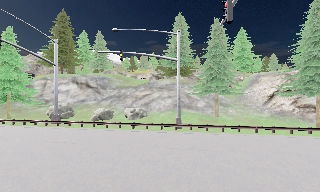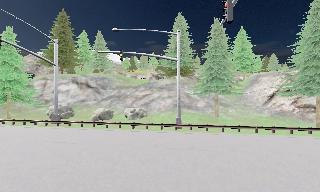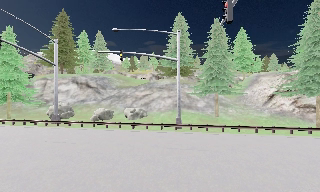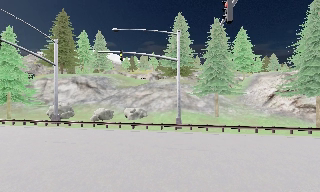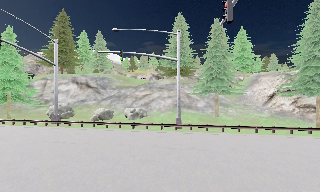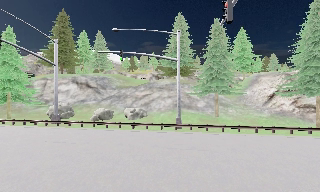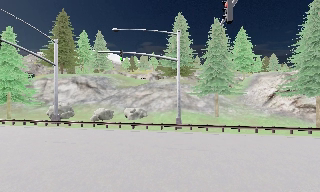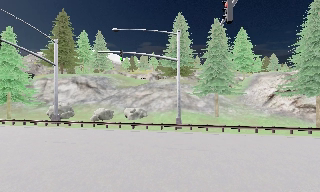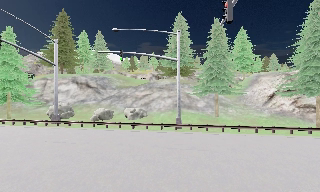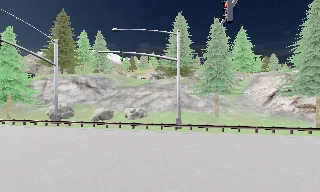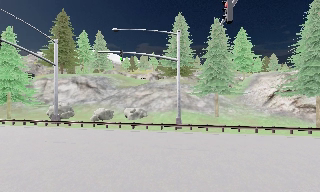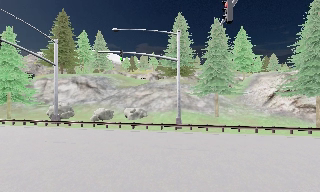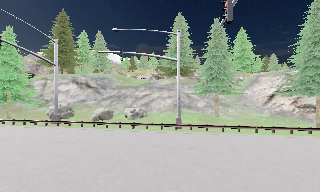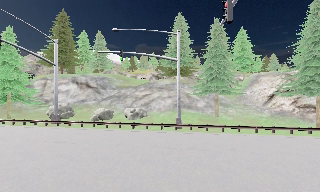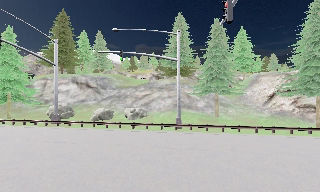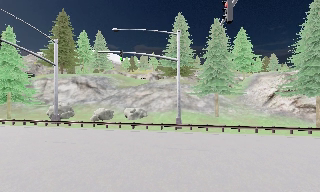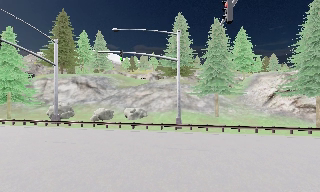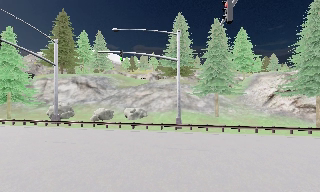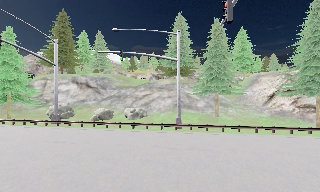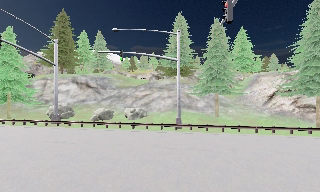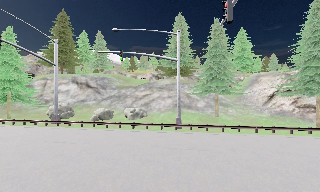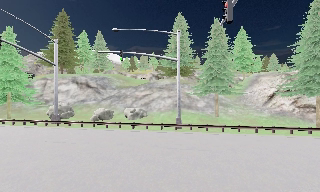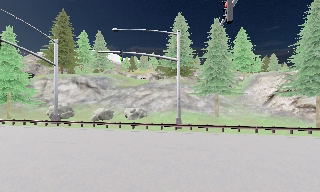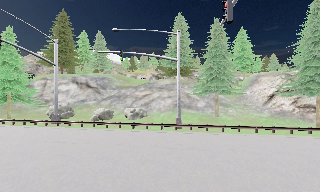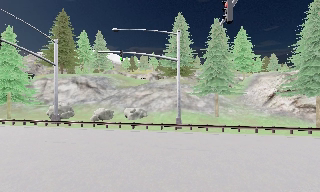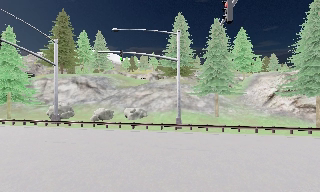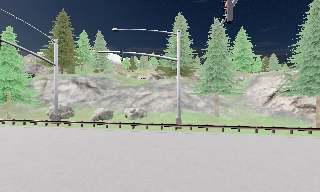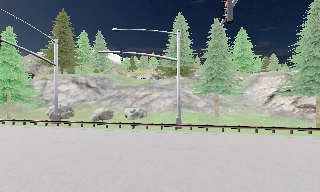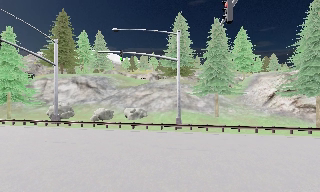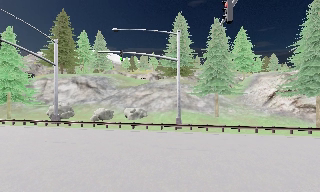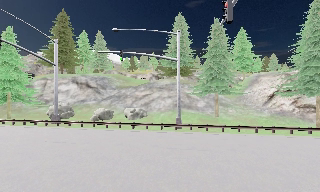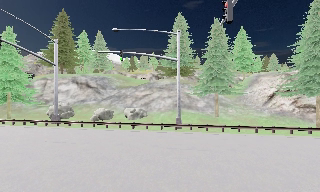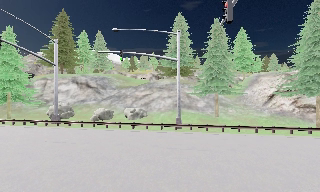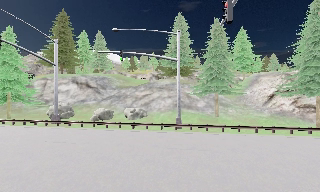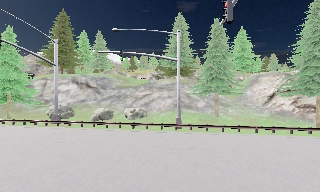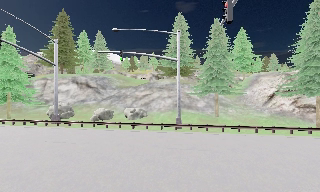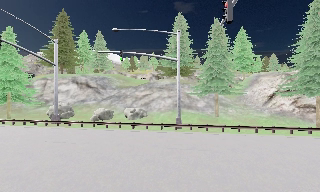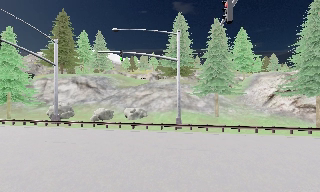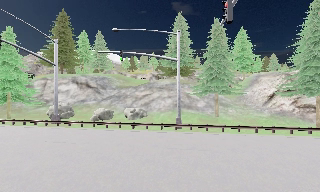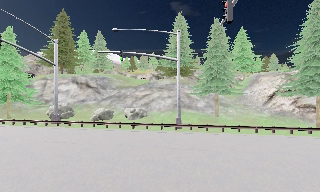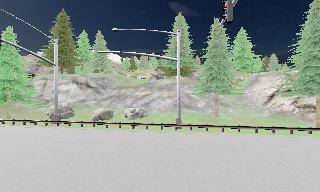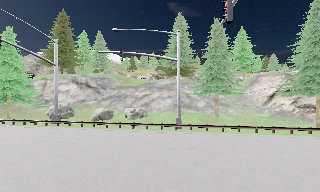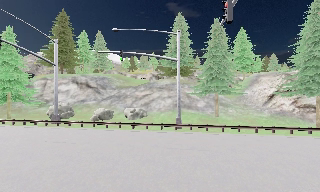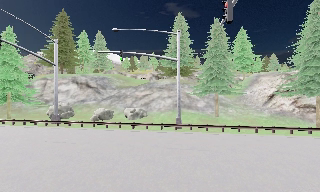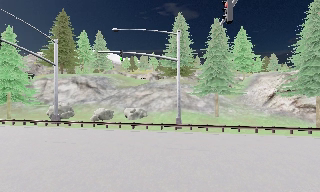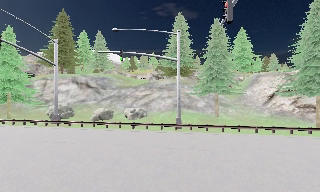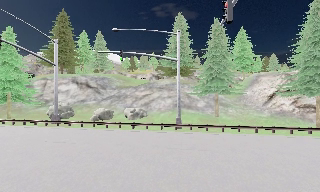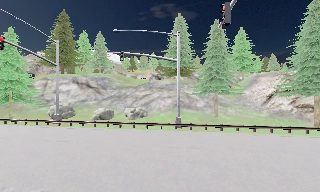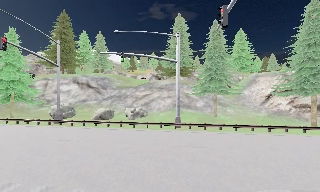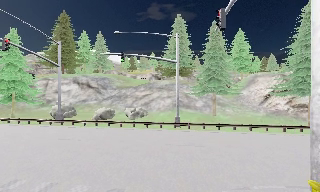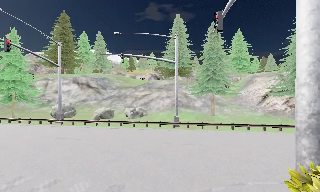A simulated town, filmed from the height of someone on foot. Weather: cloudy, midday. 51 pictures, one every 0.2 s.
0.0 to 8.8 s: The camera keeps its place and its aim.
8.8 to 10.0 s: The camera travels backward, about 1 m, so what stands in front gets smaller. It gains speed.
The film runs backward here.
